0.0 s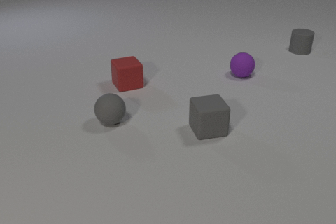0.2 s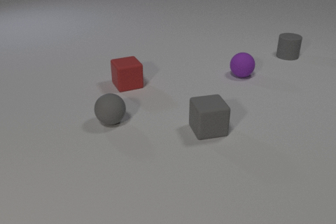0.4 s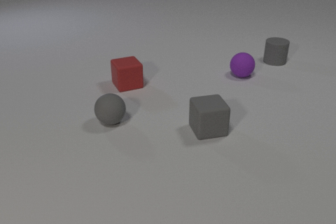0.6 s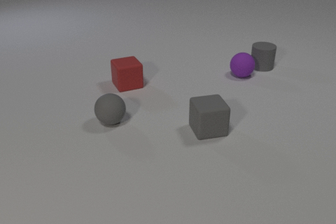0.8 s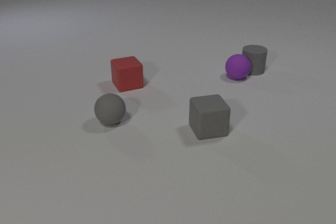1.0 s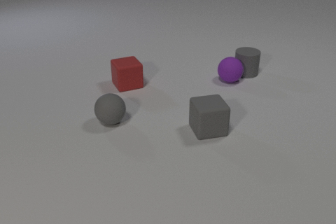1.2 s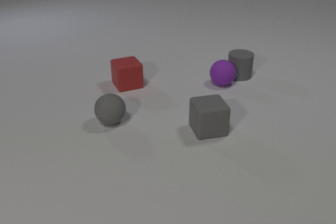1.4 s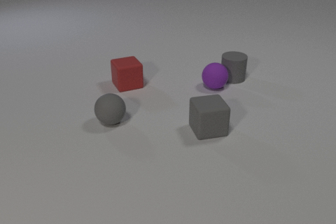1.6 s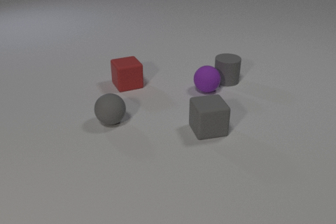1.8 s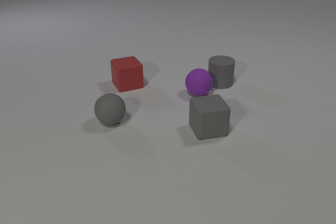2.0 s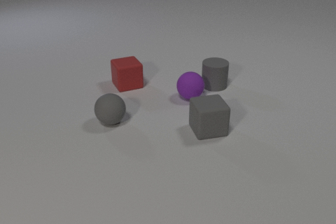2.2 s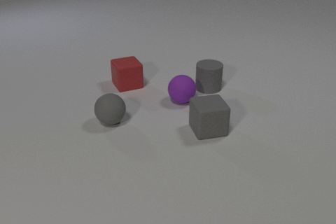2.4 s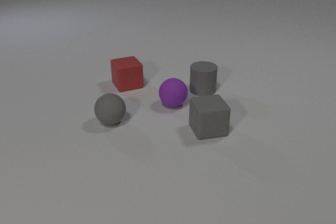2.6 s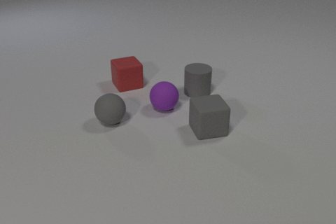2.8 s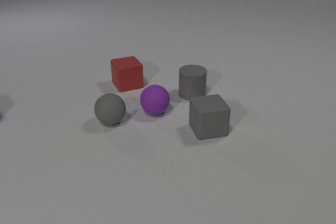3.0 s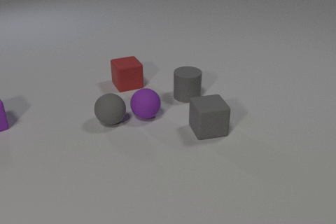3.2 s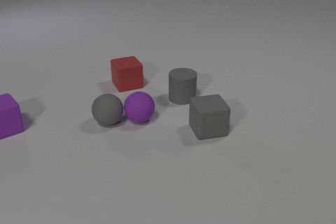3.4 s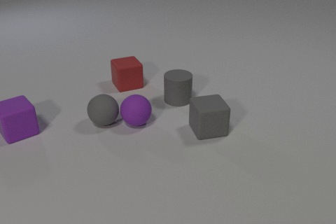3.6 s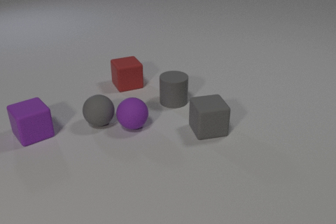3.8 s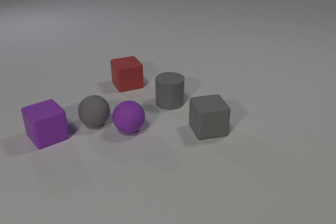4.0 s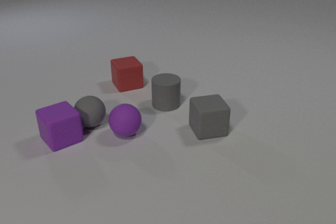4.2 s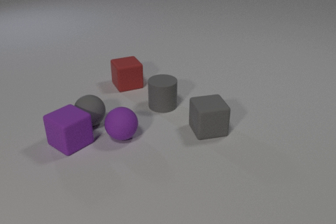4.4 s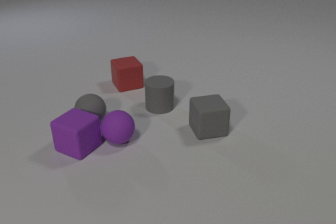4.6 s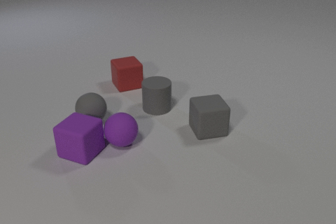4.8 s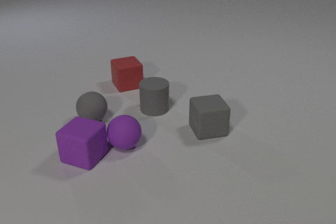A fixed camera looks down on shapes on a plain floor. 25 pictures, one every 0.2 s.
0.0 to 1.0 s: The gray rubber cylinder slides toward the camera and to the left. The purple rubber sphere rolls toward the camera and to the left. The gray rubber cylinder and the purple rubber sphere collide.
1.0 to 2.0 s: The gray rubber cylinder slides toward the camera and to the left. The purple rubber sphere rolls toward the camera and to the left.
2.0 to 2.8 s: The gray rubber cylinder slides to the left and toward the camera. The purple rubber sphere rolls to the left and toward the camera.
2.8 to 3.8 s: The gray rubber cylinder slides to the left and toward the camera. The purple rubber sphere rolls toward the camera and to the left. The gray rubber sphere rolls to the left. The purple rubber cube comes in at the left edge, slides to the right and toward the camera. The purple rubber sphere and the gray rubber sphere collide.
3.8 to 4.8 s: The gray rubber cylinder slides to the left and toward the camera. The purple rubber sphere rolls toward the camera. The gray rubber sphere rolls away from the camera. The purple rubber cube slides toward the camera and to the right, spins counterclockwise seen from above by about 30 degrees, its near face sliding to the right. The gray rubber sphere and the purple rubber cube collide. The purple rubber sphere and the purple rubber cube collide.
What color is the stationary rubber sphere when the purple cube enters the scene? gray.
How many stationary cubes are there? 2.
How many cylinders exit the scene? 0.
